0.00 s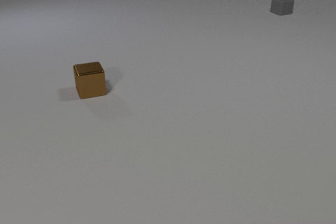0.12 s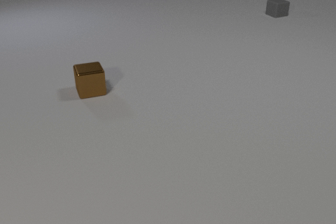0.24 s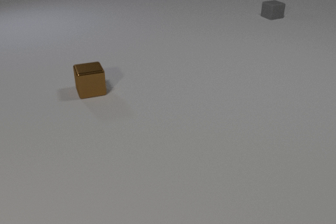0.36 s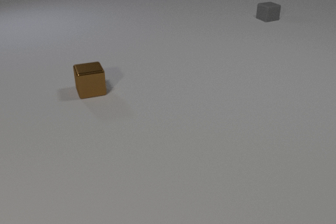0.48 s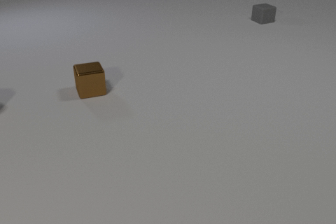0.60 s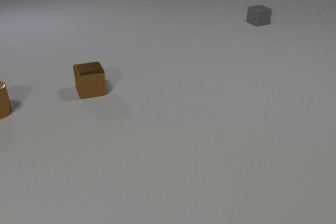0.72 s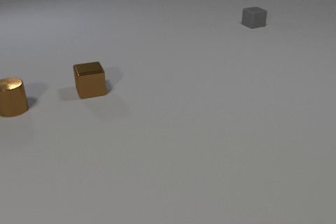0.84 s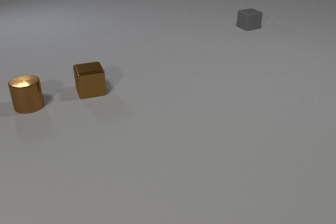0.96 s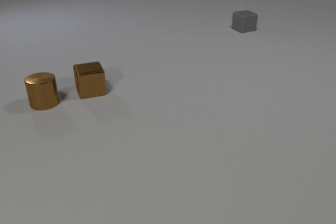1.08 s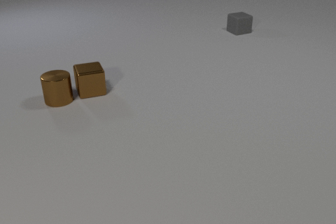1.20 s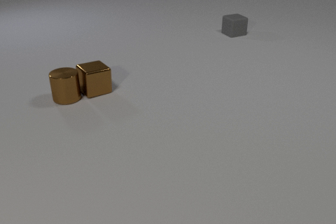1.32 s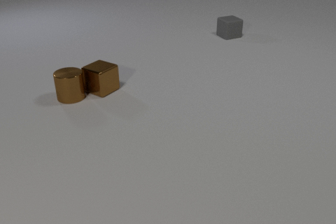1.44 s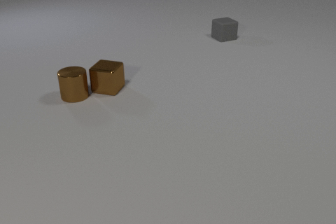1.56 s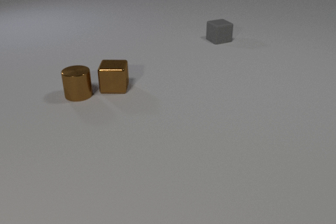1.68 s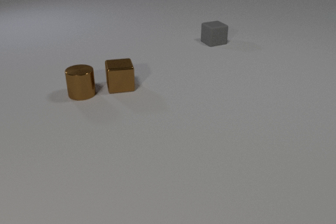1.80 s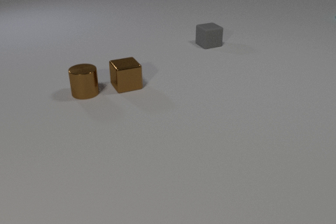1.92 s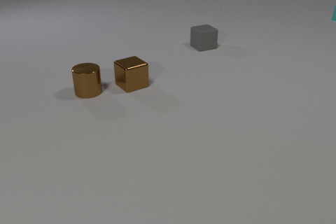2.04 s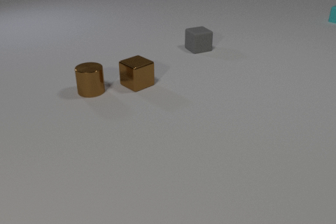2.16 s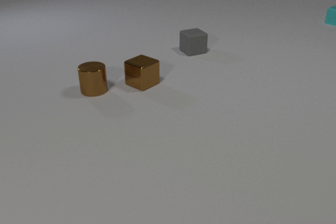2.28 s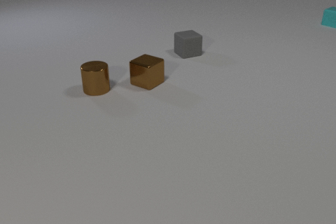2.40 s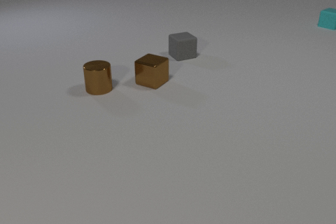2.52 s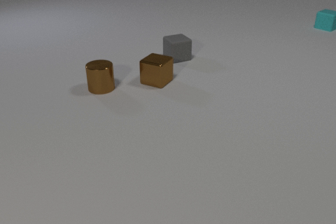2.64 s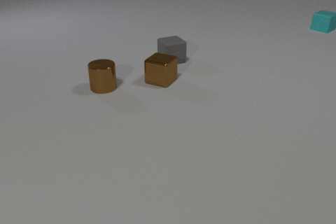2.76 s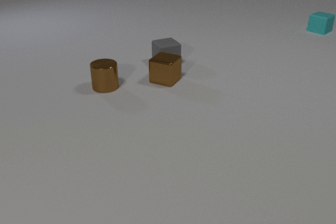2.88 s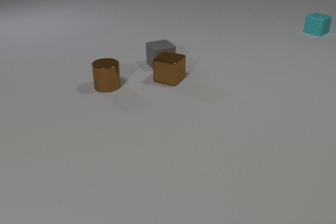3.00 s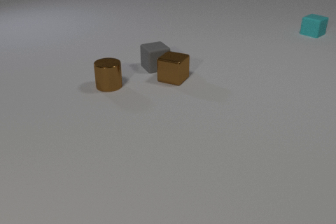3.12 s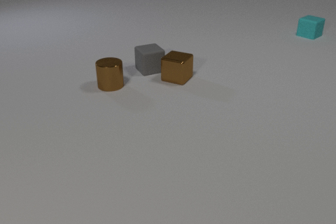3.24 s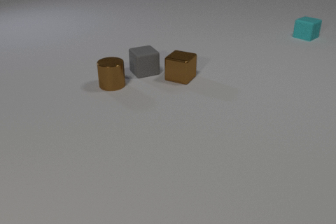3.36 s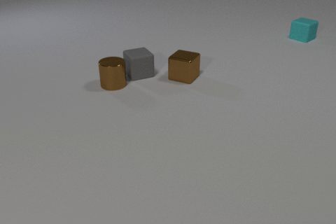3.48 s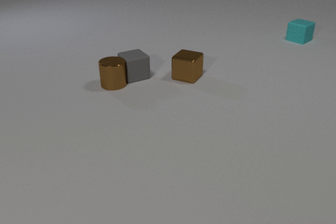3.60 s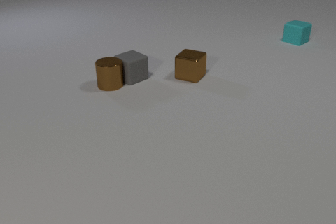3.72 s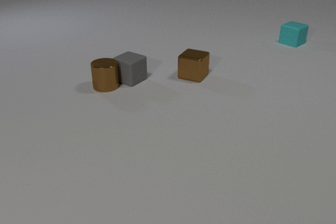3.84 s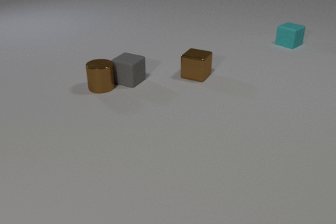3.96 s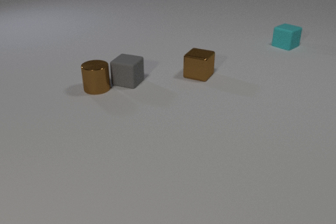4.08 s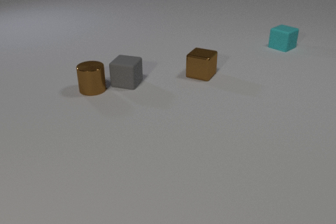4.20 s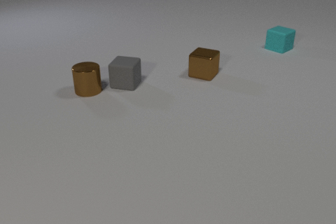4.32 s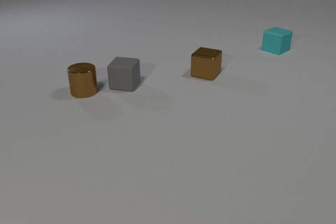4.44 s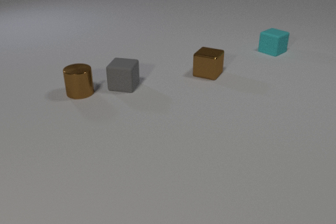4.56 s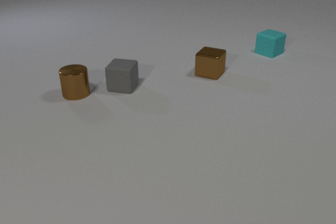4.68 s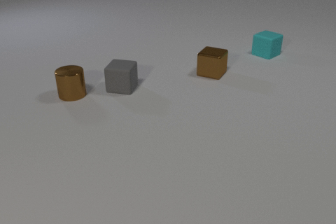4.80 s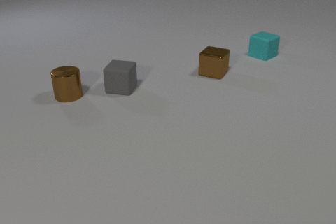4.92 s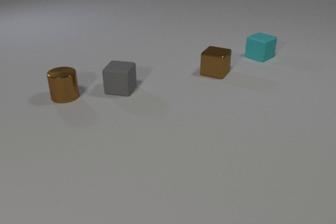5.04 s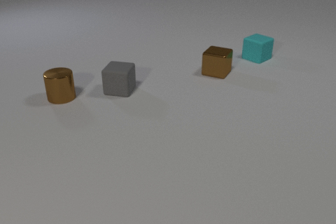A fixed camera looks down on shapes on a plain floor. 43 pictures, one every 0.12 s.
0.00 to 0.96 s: The brown metal cylinder comes in at the left edge, slides to the right. The gray rubber cube slides toward the camera and to the left.
0.96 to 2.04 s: The brown metal cylinder slides to the right. The brown metal cube slides to the right, spins so that its near face slides to the right, counterclockwise seen from above. The gray rubber cube slides toward the camera and to the left. The cyan rubber cube comes in at the right edge, slides toward the camera and to the left. The brown metal cylinder and the brown metal cube collide.
2.04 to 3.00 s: The brown metal cylinder slides to the right and away from the camera. The brown metal cube slides to the right, spins counterclockwise seen from above by about 15 degrees, its near face sliding to the right. The gray rubber cube slides toward the camera and to the left. The cyan rubber cube slides toward the camera and to the left.
3.00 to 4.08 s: The brown metal cylinder slides to the left. The brown metal cube slides to the right and away from the camera. The gray rubber cube slides toward the camera and to the left, spins so that its near face slides to the right, counterclockwise seen from above. The cyan rubber cube slides toward the camera and to the left. The brown metal cylinder and the gray rubber cube collide.
4.08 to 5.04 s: The brown metal cylinder slides to the left. The brown metal cube slides to the right and away from the camera. The gray rubber cube slides toward the camera and to the left. The cyan rubber cube slides toward the camera and to the left.
What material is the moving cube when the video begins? rubber.
How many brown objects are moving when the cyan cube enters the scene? 2.
How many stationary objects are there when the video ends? 0.
